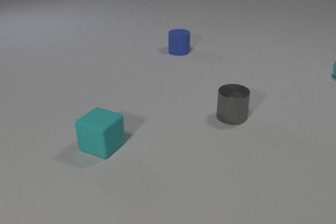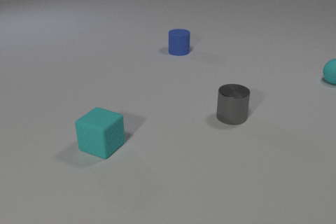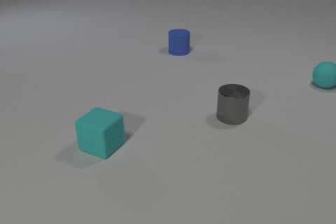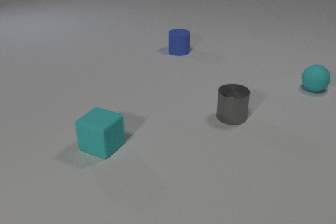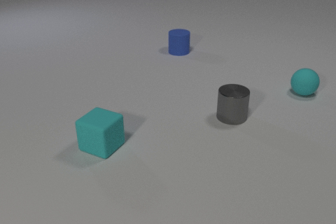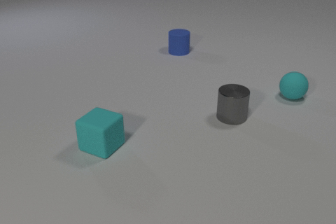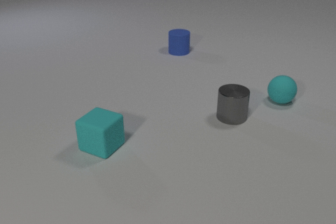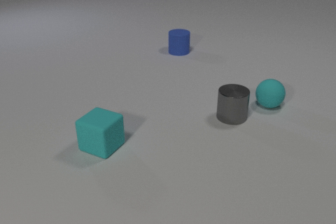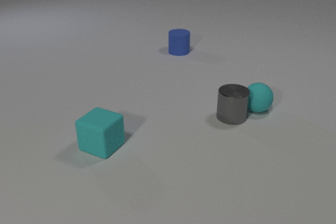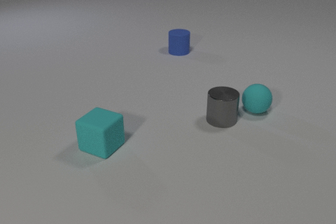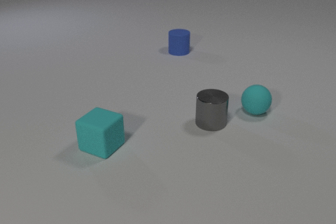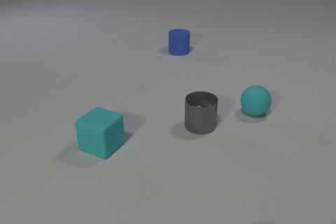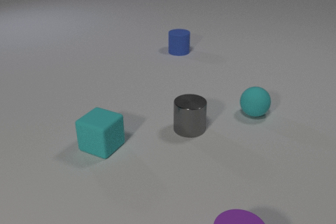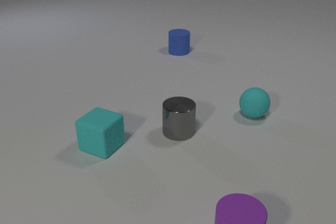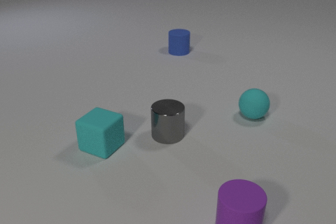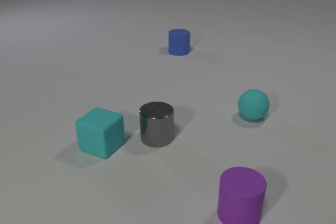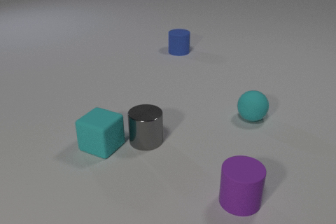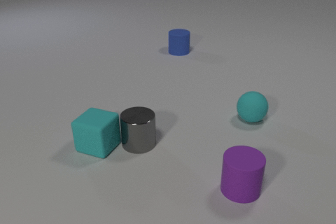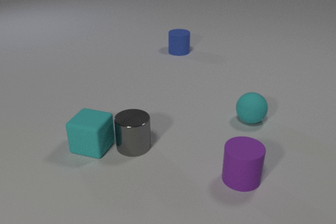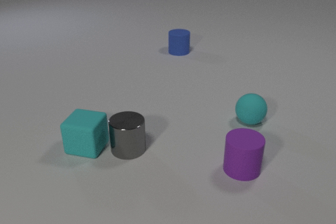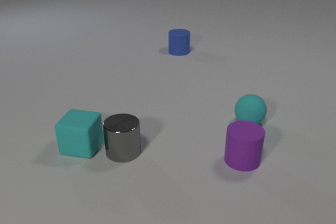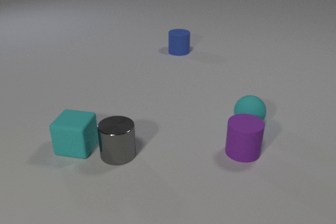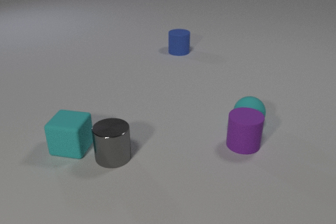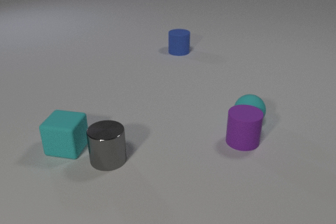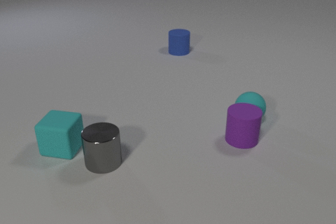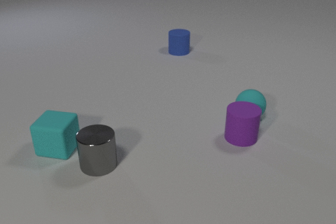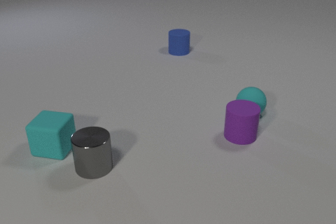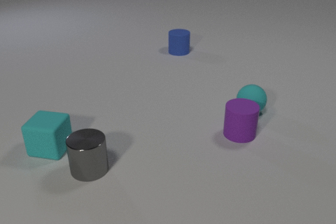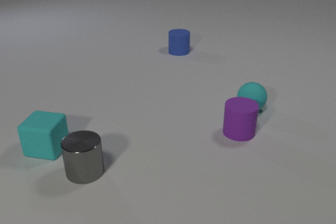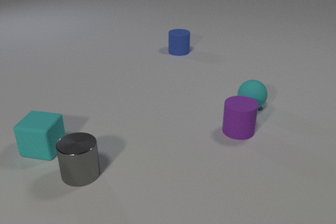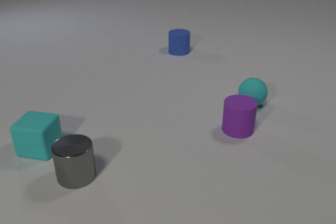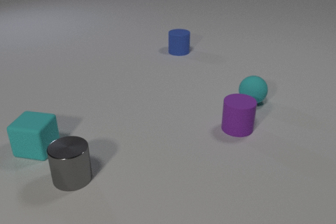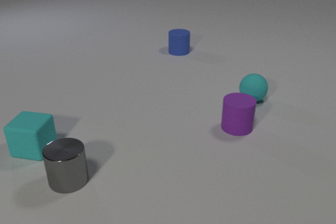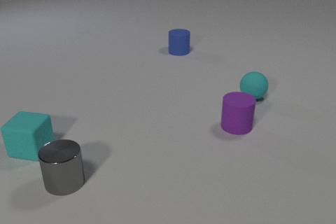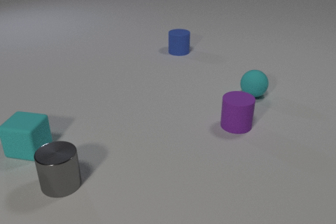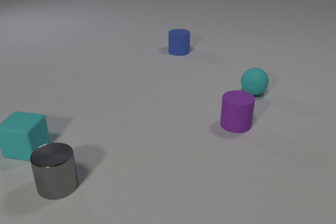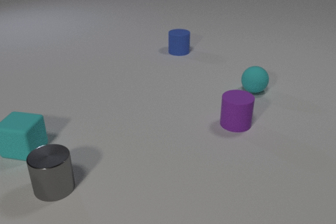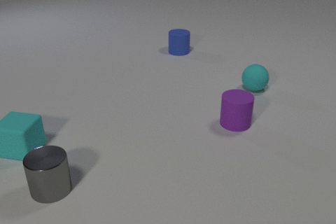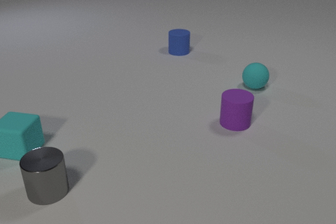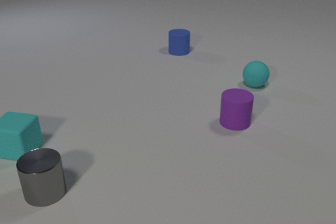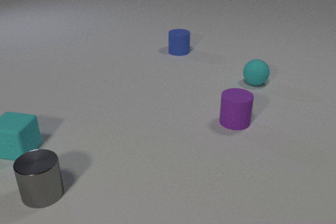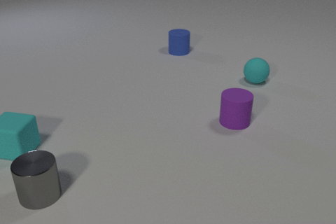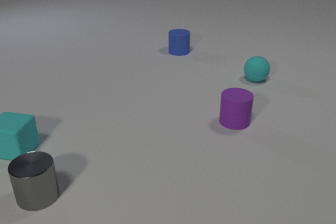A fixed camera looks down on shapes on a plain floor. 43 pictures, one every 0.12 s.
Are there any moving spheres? yes.
How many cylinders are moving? 2.
How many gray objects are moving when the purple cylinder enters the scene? 1.
0.00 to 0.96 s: The cyan rubber sphere rolls toward the camera and to the left. The cyan rubber sphere and the gray metal cylinder collide.
0.96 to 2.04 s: The cyan rubber sphere rolls toward the camera. The gray metal cylinder slides to the left and toward the camera. The purple rubber cylinder comes in at the bottom edge, slides away from the camera. The gray metal cylinder and the cyan rubber cube collide.
2.04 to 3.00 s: The cyan rubber sphere moves, and ends about where it began. The gray metal cylinder slides to the left and toward the camera. The cyan rubber cube slides to the left. The purple rubber cylinder slides away from the camera. The cyan rubber sphere and the purple rubber cylinder collide.
3.00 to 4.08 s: The cyan rubber sphere rolls away from the camera. The gray metal cylinder slides to the left and toward the camera. The cyan rubber cube slides to the left. The purple rubber cylinder slides away from the camera.
4.08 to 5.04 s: The cyan rubber sphere rolls away from the camera. The gray metal cylinder slides to the left and toward the camera. The cyan rubber cube slides to the left. The purple rubber cylinder slides away from the camera.
